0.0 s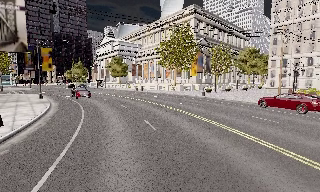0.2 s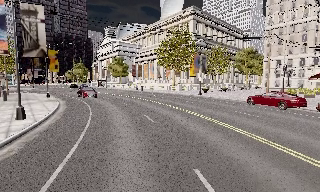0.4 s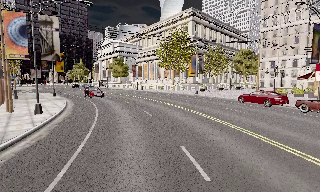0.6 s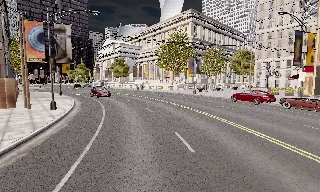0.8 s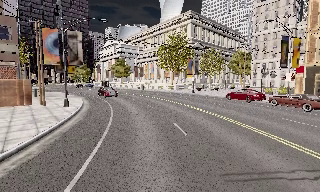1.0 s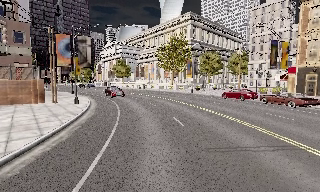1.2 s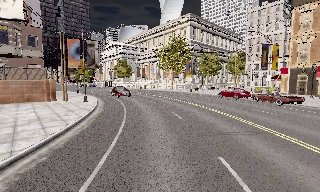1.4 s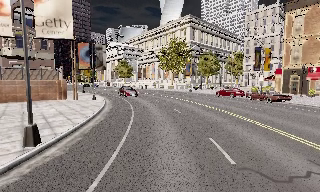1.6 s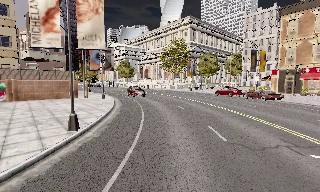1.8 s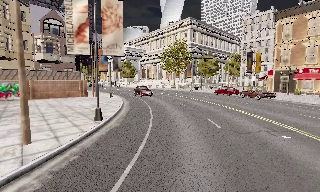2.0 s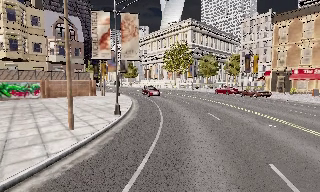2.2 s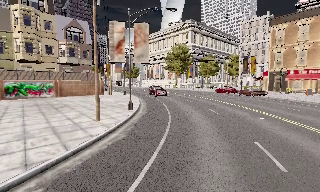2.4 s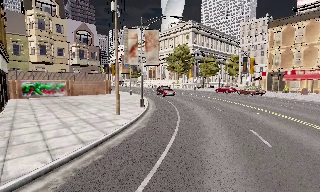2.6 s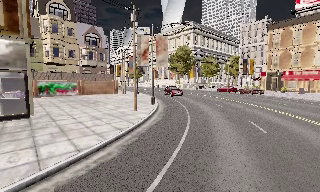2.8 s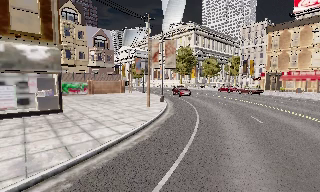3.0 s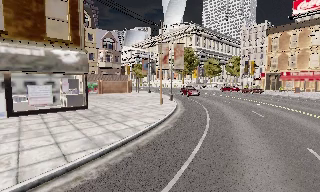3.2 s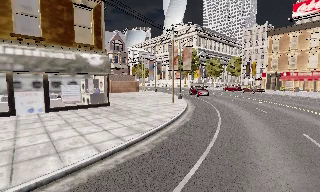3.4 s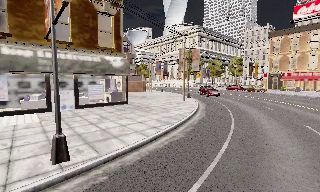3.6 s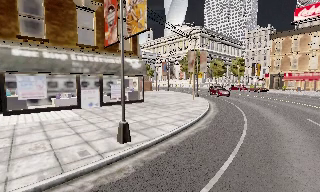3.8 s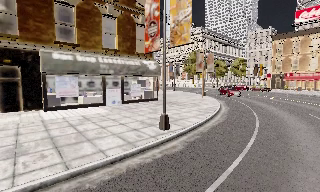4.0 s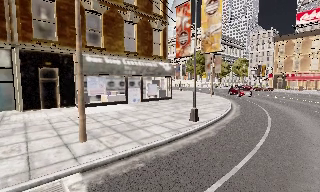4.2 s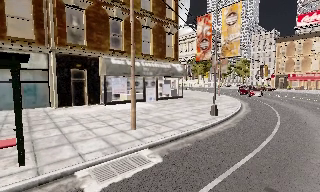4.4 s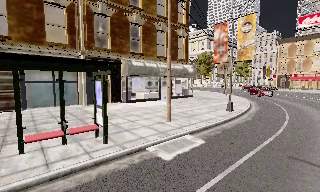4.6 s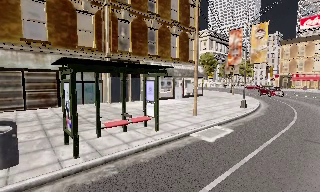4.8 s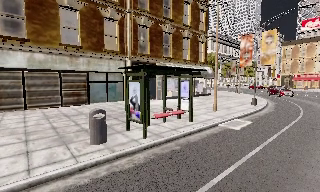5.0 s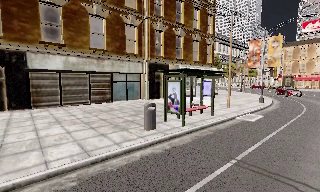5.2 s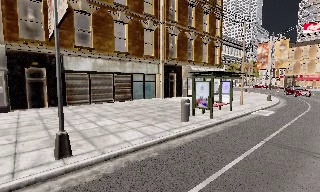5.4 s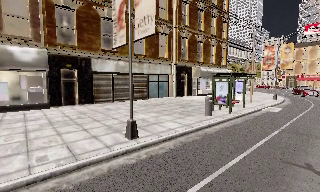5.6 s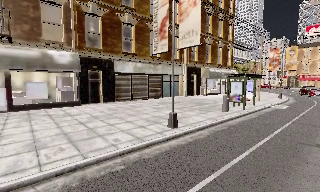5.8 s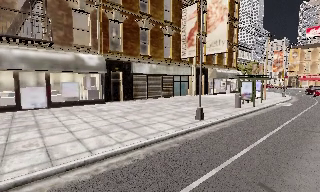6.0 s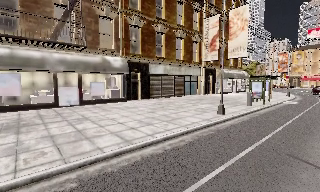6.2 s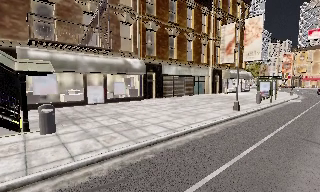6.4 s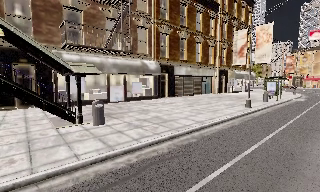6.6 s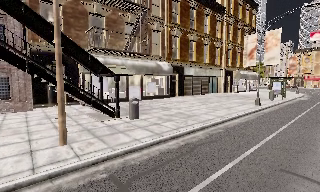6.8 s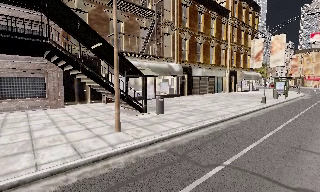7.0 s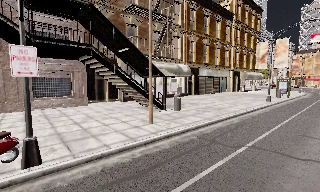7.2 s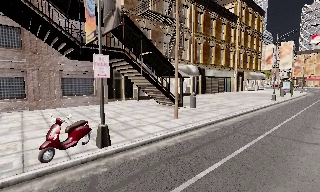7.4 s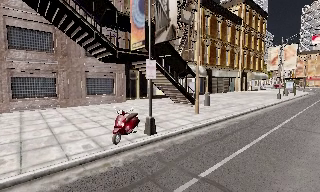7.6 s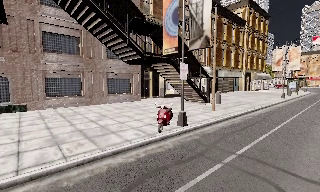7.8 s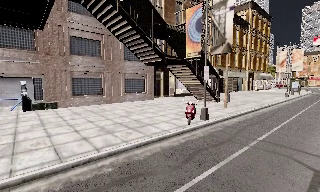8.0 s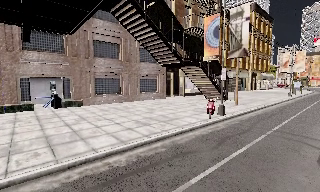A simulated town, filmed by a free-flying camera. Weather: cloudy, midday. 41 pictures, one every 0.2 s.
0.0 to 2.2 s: The camera travels backward, about 18 m, so what stands in front gets smaller.
2.2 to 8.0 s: The camera travels to its left and backward, about 60 m, so close, fixed things drift to the right.
The film runs forward here.
